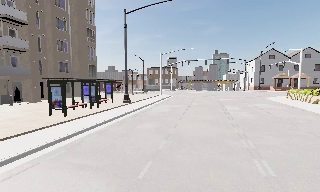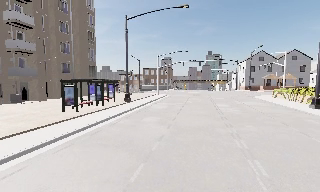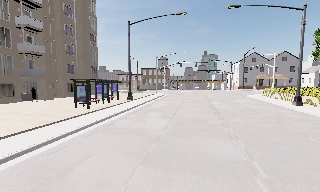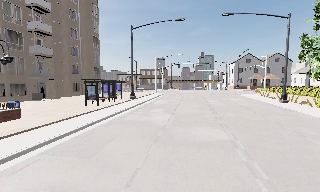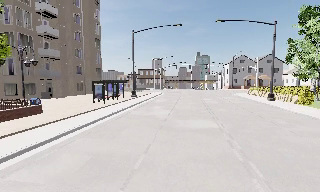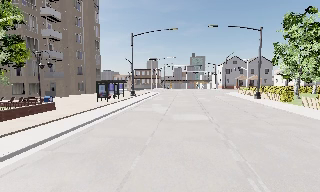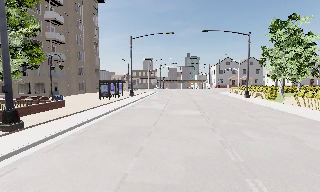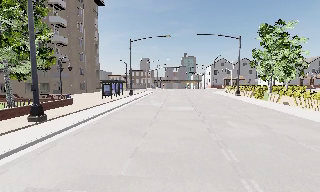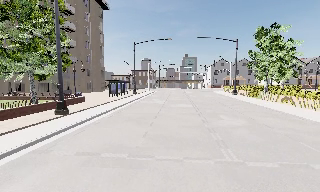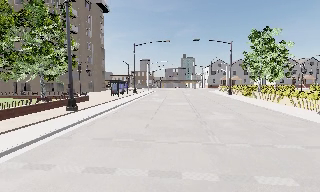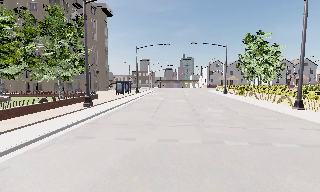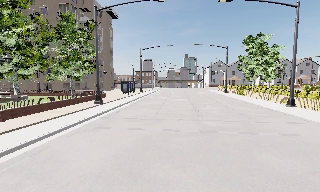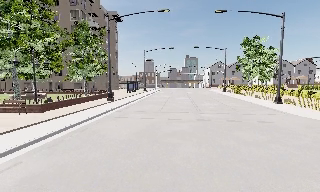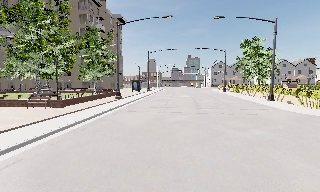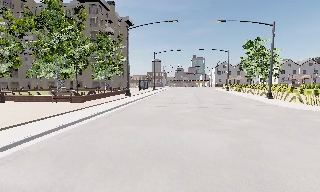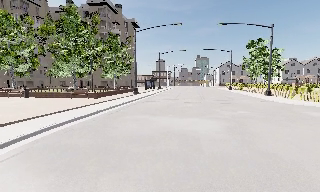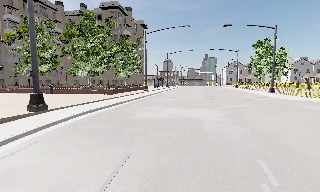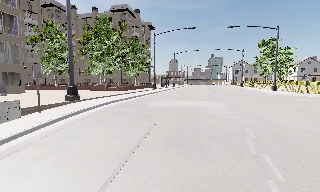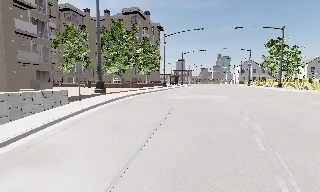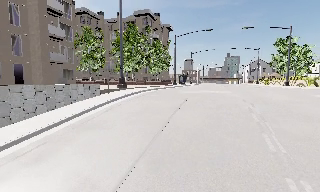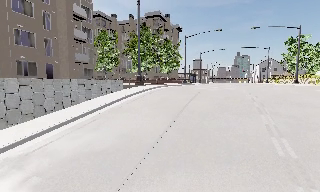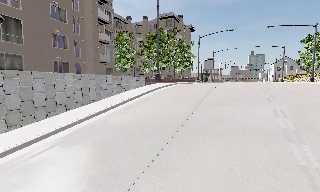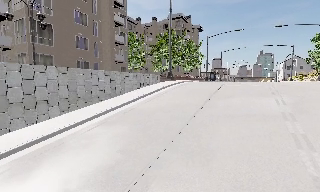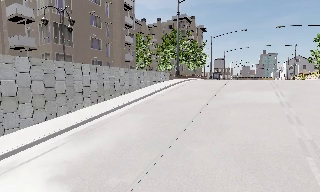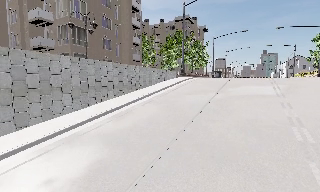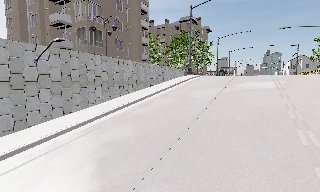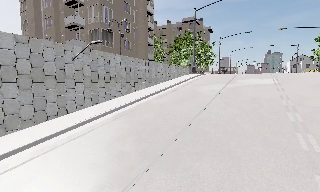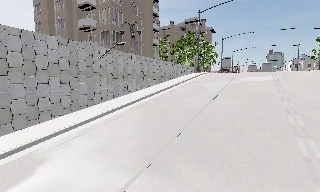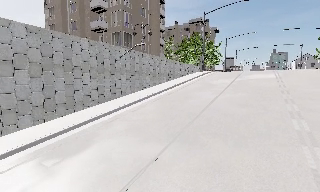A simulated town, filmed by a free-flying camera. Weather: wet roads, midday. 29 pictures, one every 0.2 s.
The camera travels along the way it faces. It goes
backward.
0.0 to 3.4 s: The camera travels backward, about 35 m, so what stands in front gets smaller.
3.4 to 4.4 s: The camera swings to its left by about 15 degrees, and the scene slides to the right. It travels backward, about 10 m, so what stands in front gets smaller.
4.4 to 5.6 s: The camera travels backward and to its left, about 10 m, so what stands in front gets smaller.
The film runs forward here.
